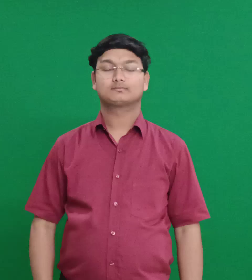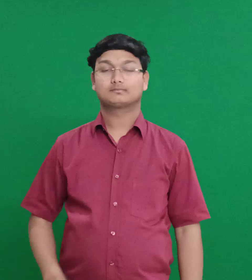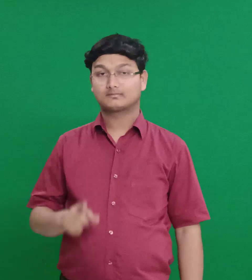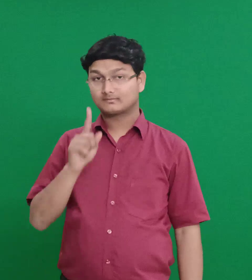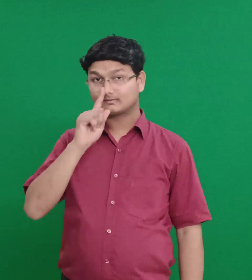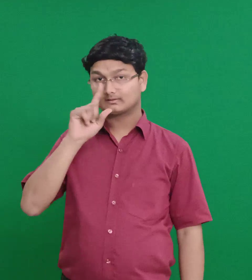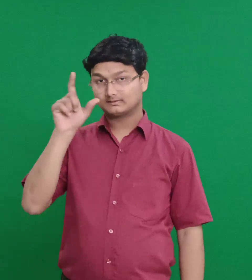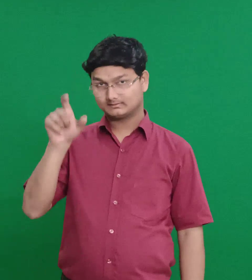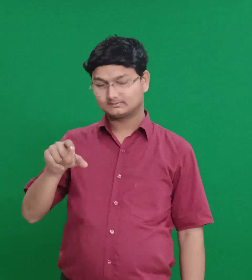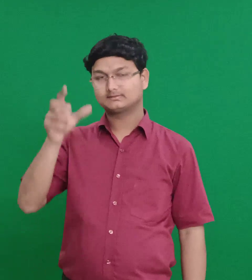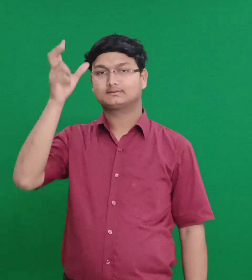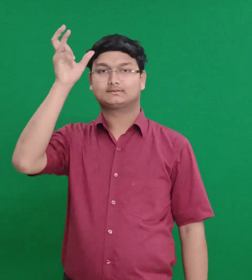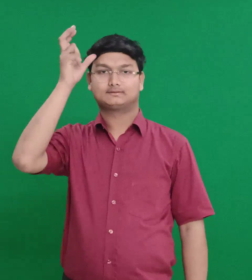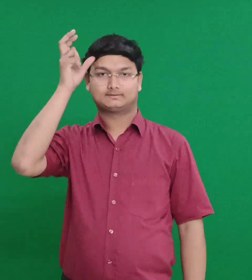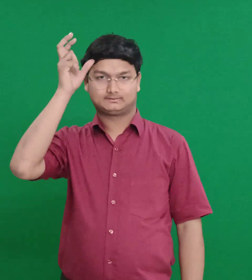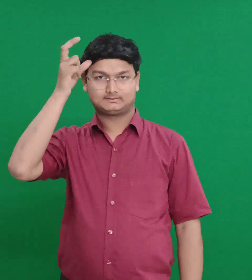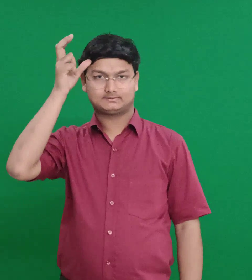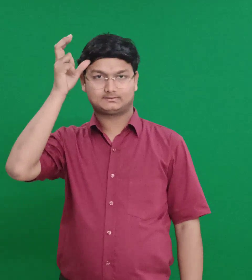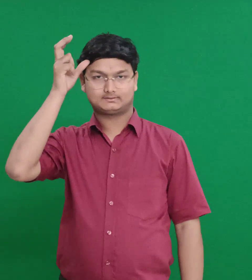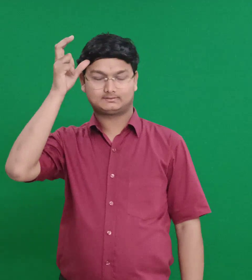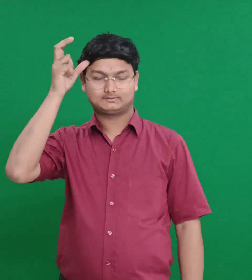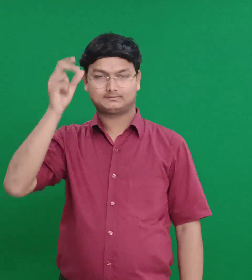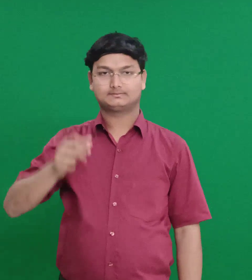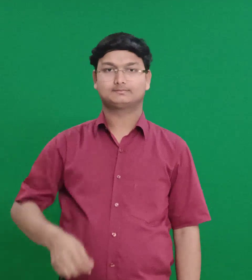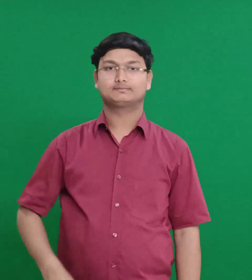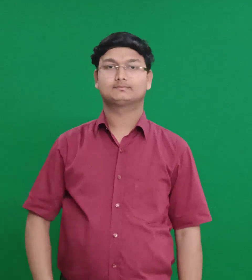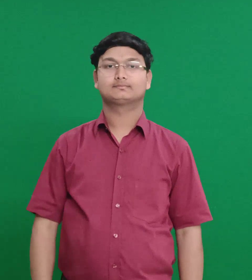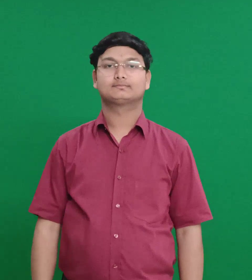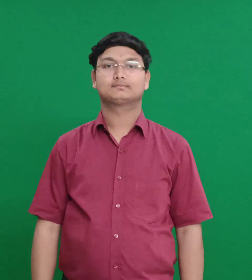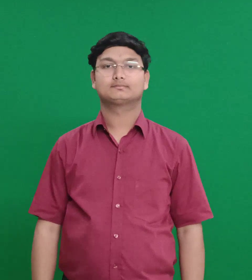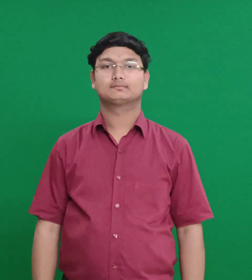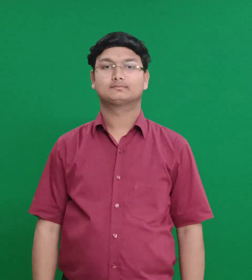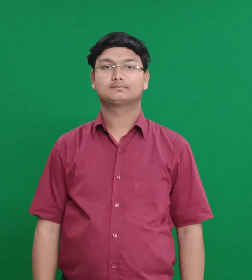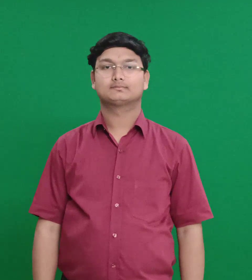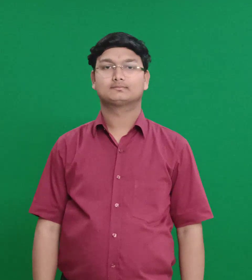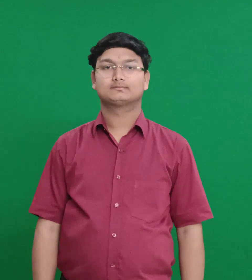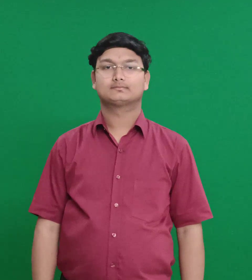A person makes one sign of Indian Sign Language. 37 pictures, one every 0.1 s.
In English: rizpah
